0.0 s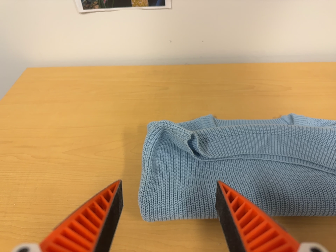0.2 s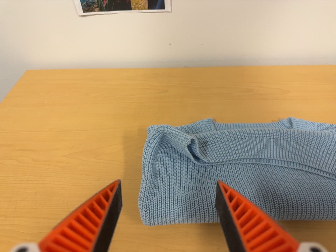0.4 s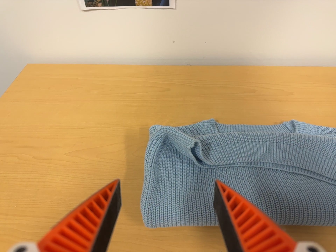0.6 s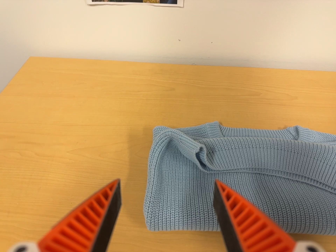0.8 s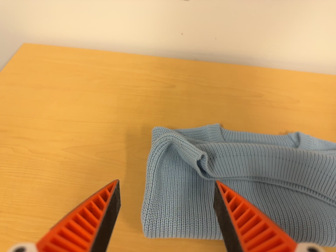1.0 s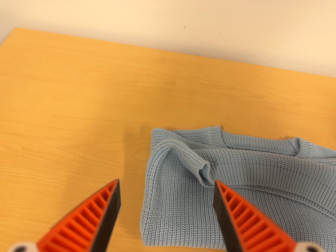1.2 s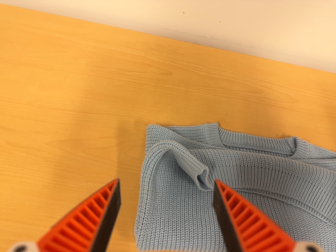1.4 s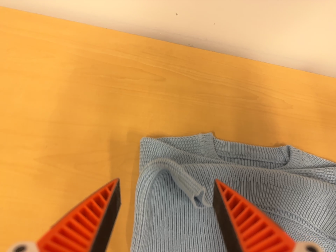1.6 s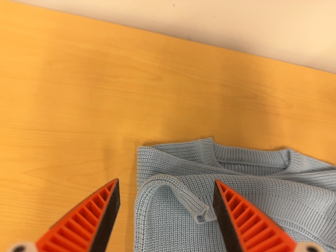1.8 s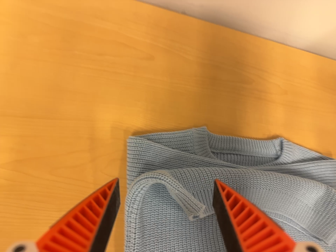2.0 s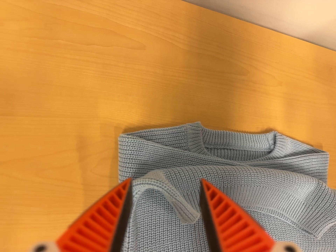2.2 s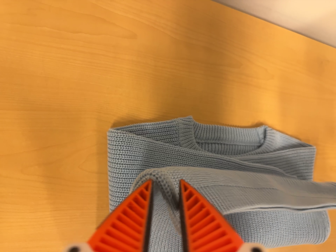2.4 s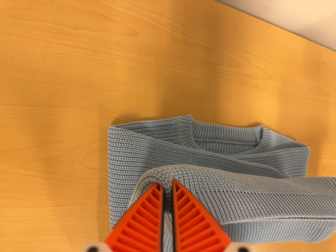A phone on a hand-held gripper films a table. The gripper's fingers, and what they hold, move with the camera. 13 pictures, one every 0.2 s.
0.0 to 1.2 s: The camera travels toward the top of its view, to its left and forward, about 18 cm. Its aim tips toward the bottom of its view by about 15 degrees. It rolls about its line of sight by about 10 degrees, and the scene rotates clockwise.
1.2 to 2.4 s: The camera pans to its right by about 15 degrees. It travels toward the top of its view, forward and to its left, about 18 cm. Its aim tips toward the bottom of its view by about 25 degrees.
The film runs backward here.
